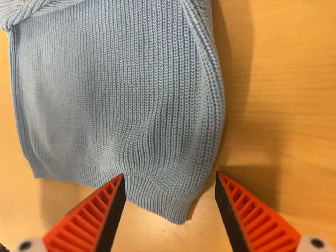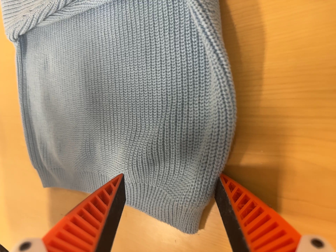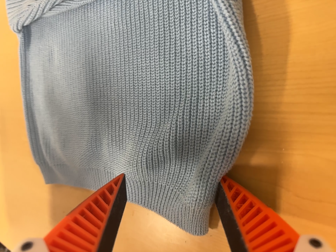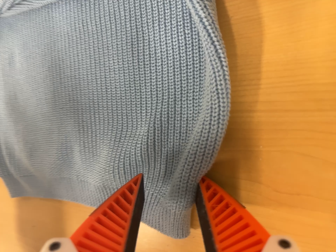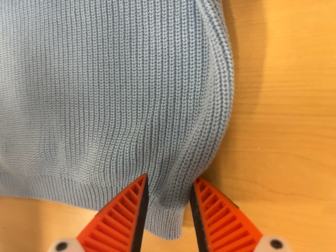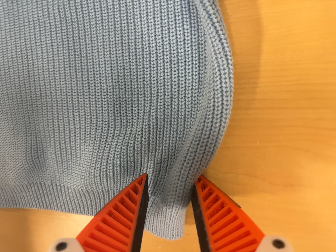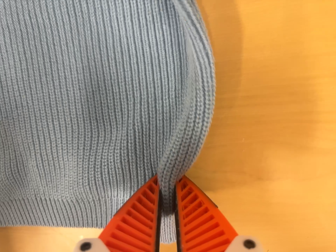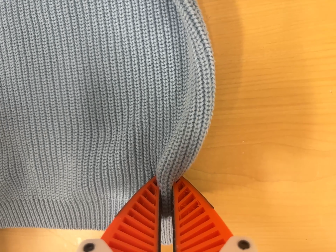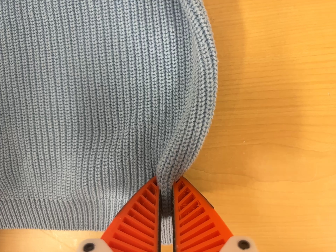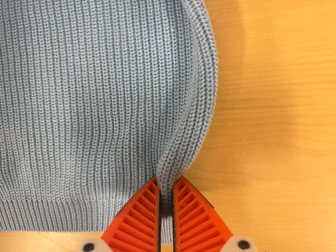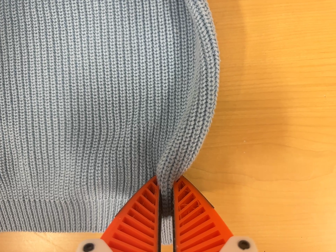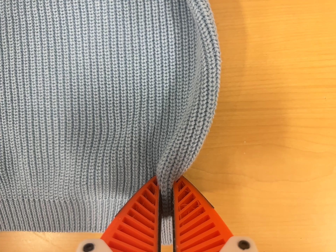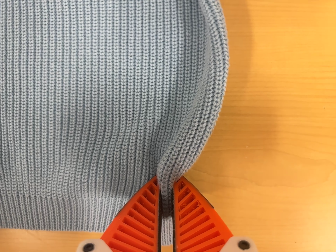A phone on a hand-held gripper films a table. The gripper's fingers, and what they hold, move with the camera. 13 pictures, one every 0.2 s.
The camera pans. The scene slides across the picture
to the left.
0.0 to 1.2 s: The camera pans to its right by about 25 degrees. It travels to its left, about 7 cm. It rolls about its line of sight by about 10 degrees, and the scene rotates counterclockwise.
1.2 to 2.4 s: The camera pans to its right by about 10 degrees. It travels to its left, about 6 cm.
The film runs forward here.
